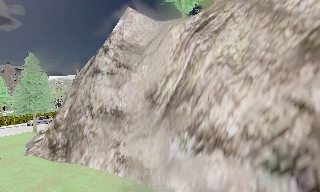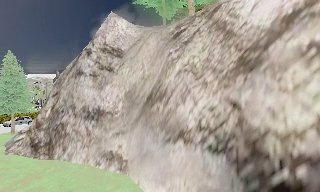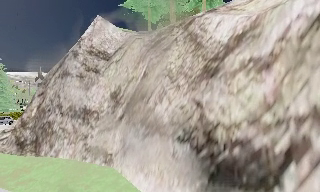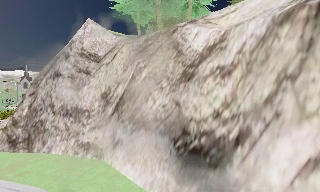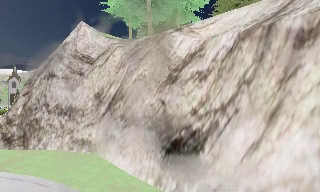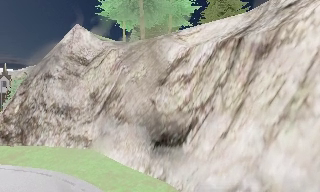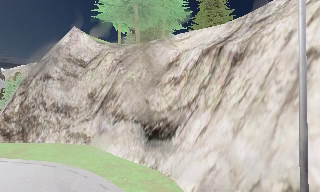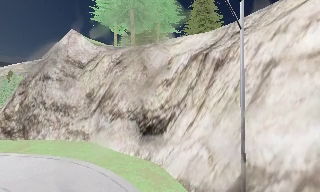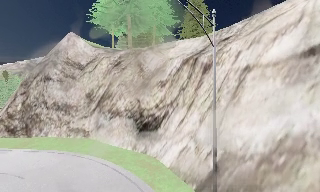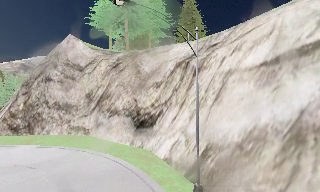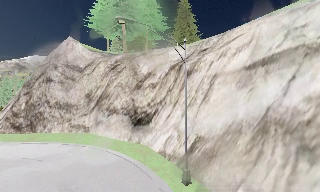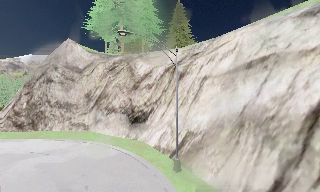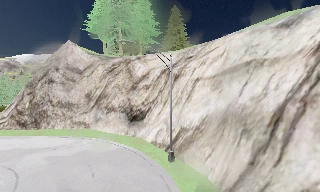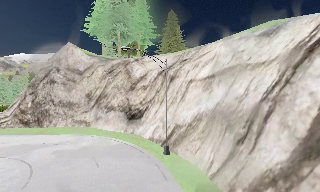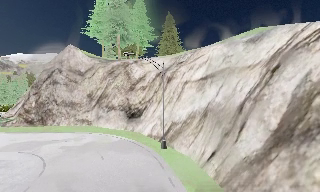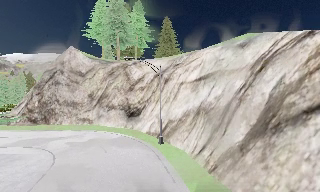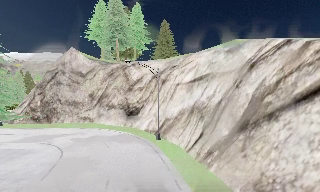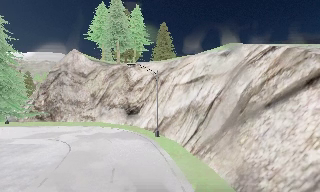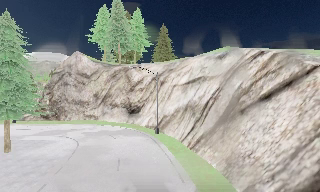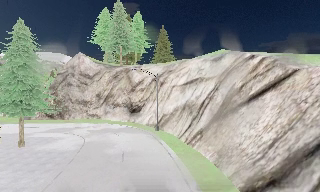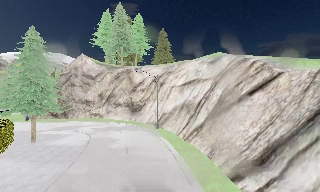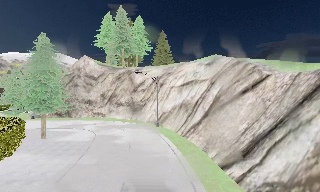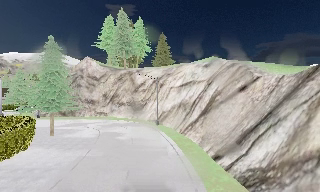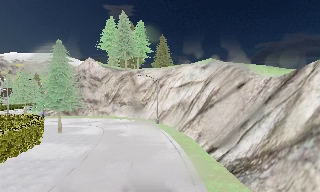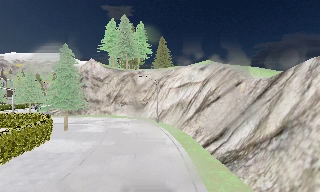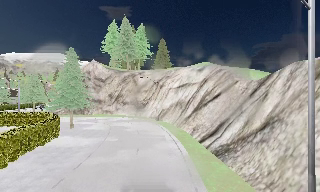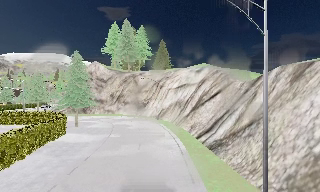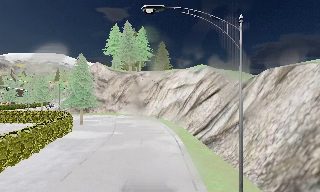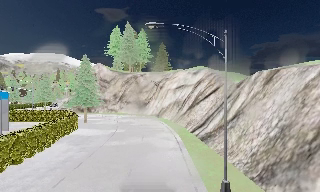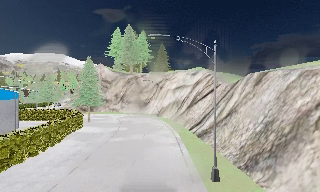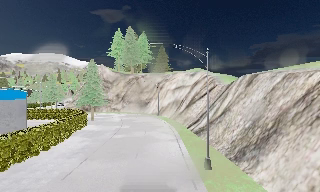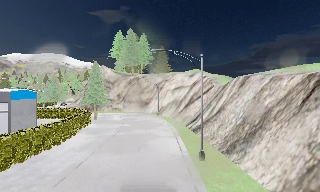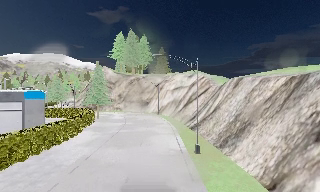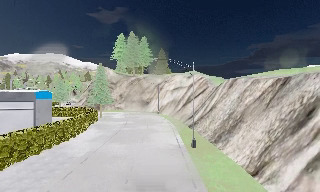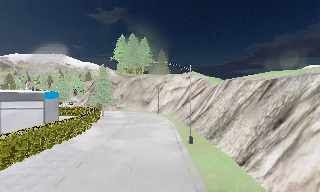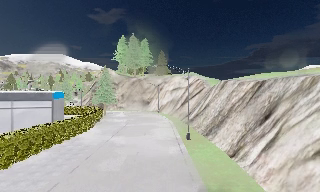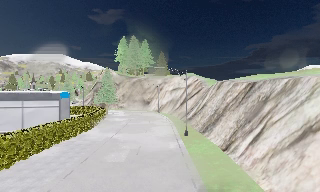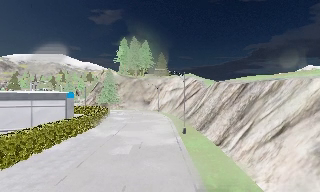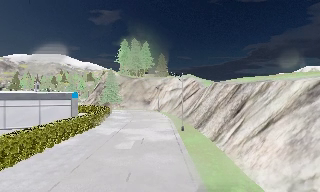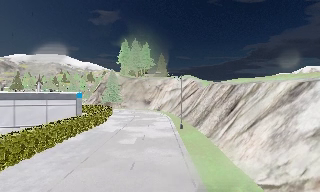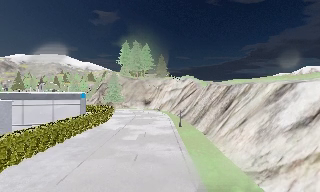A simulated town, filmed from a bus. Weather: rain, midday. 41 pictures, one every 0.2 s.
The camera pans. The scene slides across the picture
to the left.
The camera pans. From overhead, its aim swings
clockwise.
0.0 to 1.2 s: The camera swings to its right by about 20 degrees, and the scene slides to the left. It travels backward, about 8 m, so what stands in front gets smaller.
1.2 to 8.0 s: The scene slides to the left, as the camera pans about 10 degrees to its right. It travels backward, about 45 m, so what stands in front gets smaller.
The film runs backward here.
